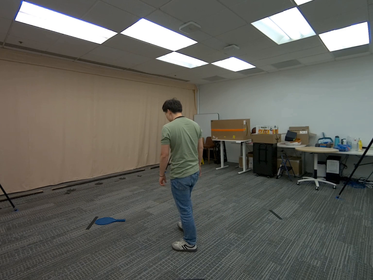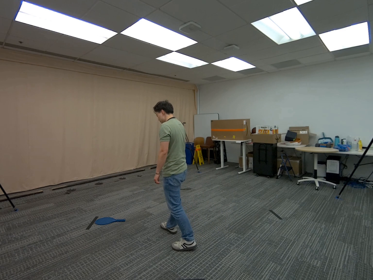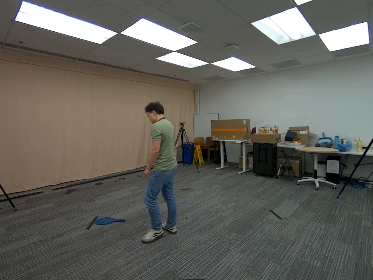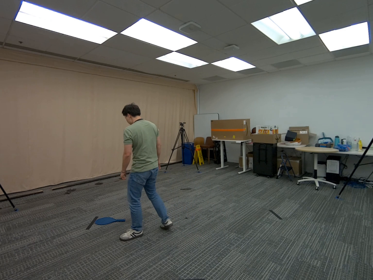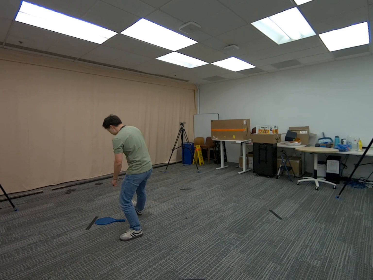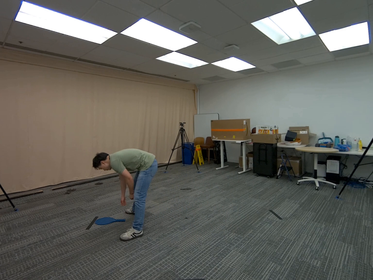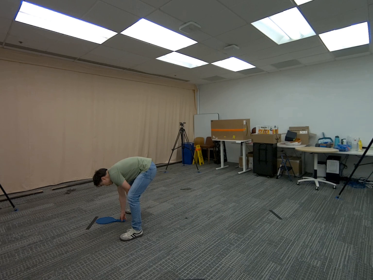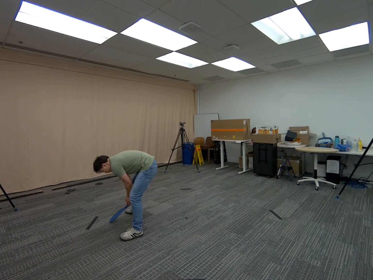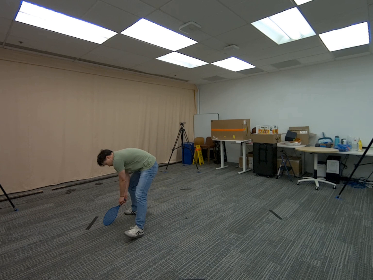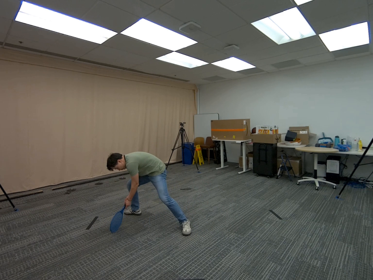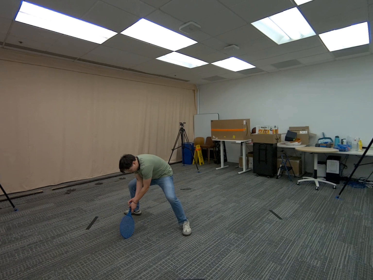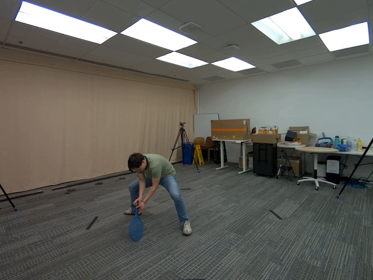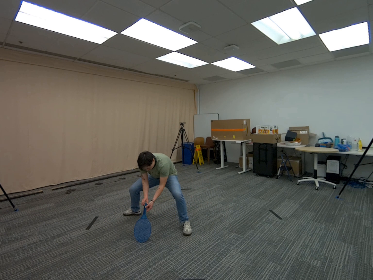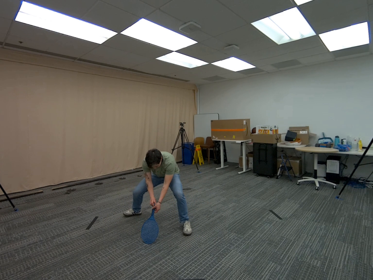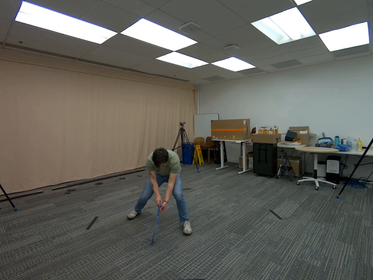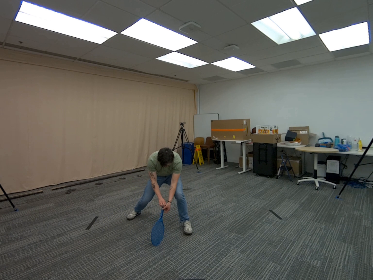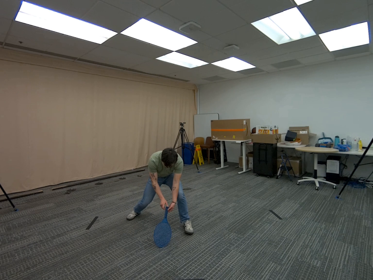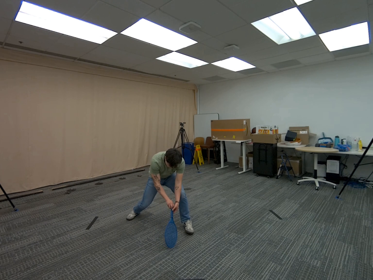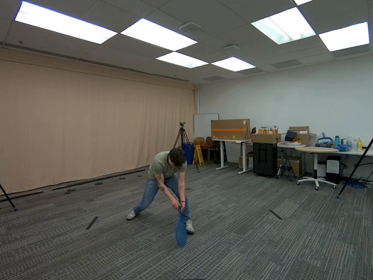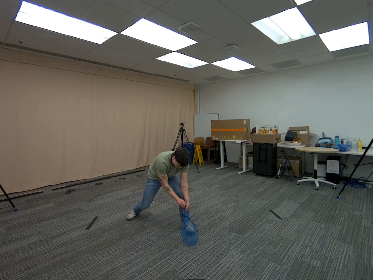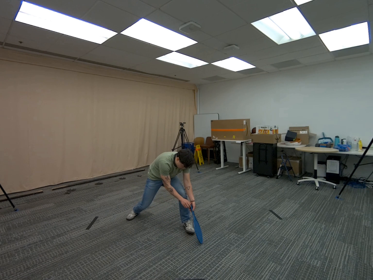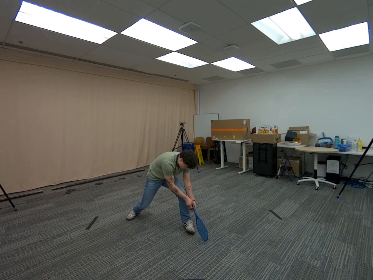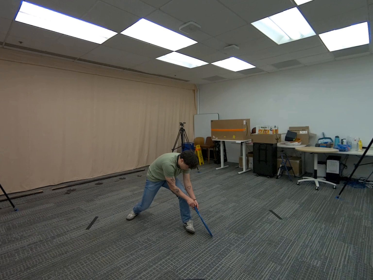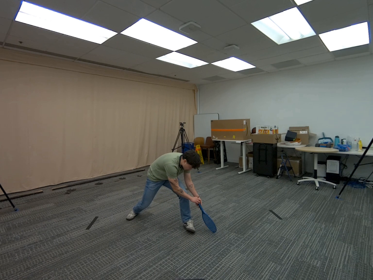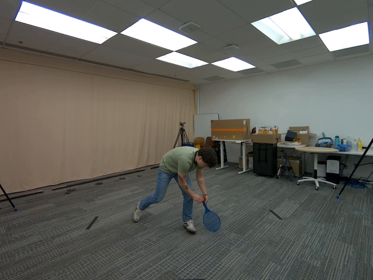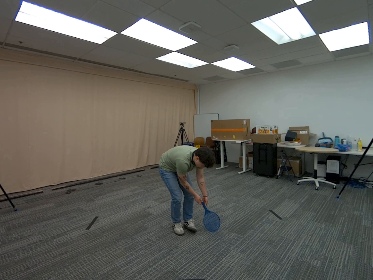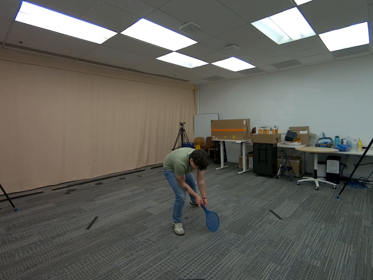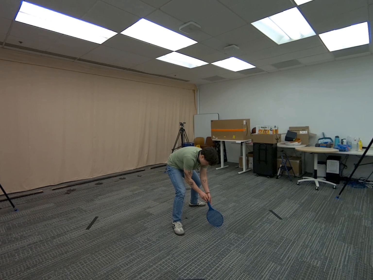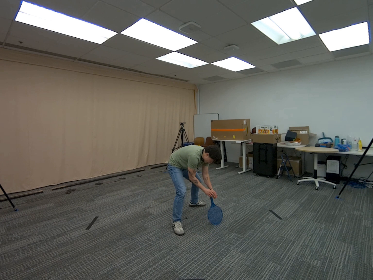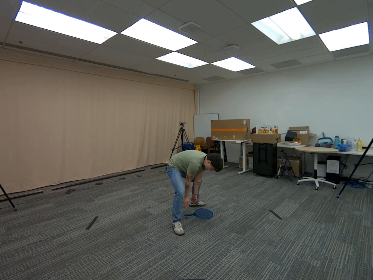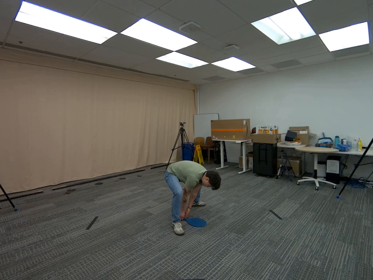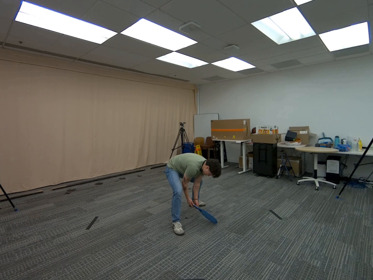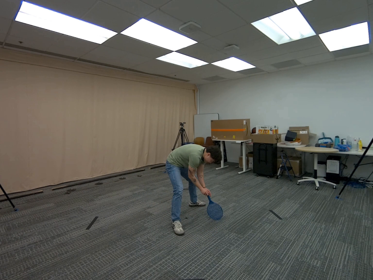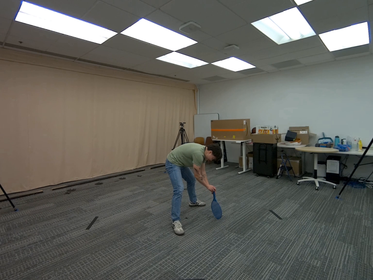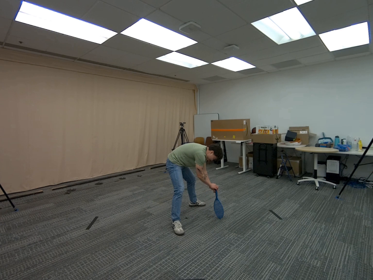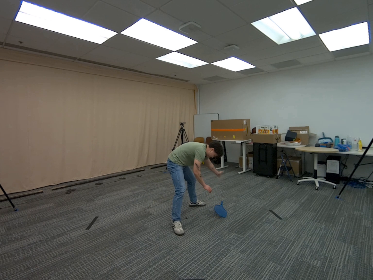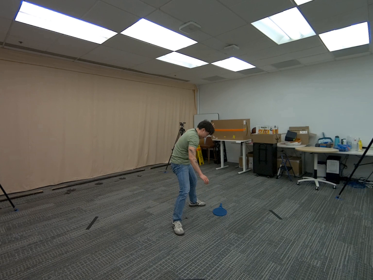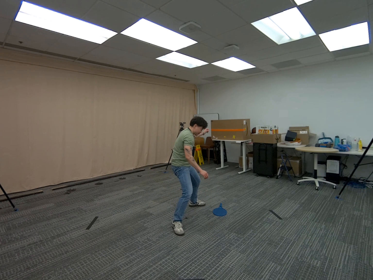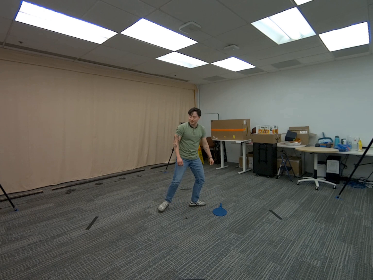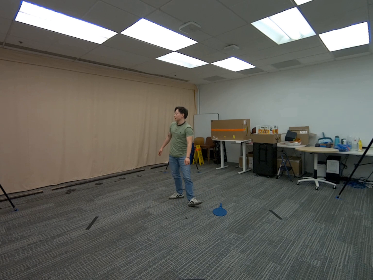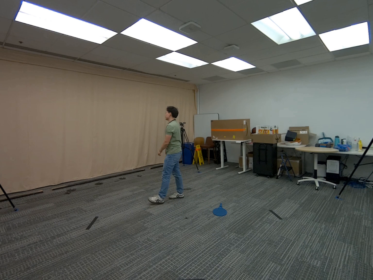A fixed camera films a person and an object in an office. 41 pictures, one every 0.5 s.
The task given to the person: Walk to the tennis racket on the ground and pick it up by the handle. Place the head of the racket on the ground, then use both hands to spin the racket in a circular motion along the ground. When you are finished, place the racket back on the ground.
